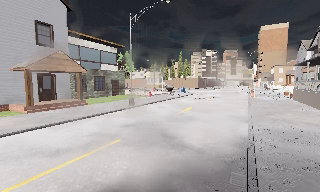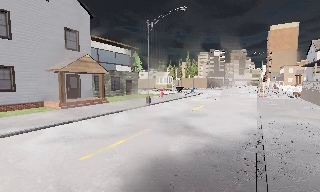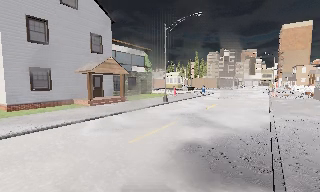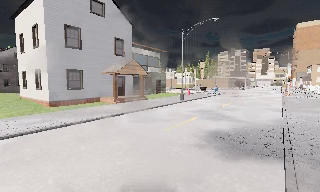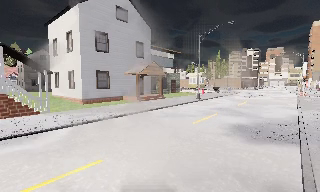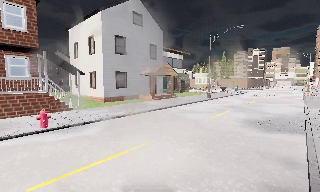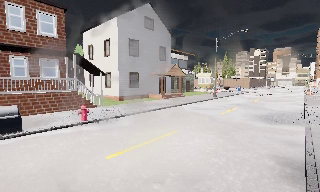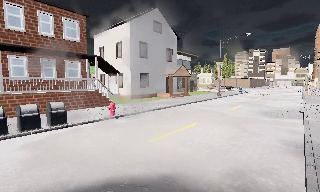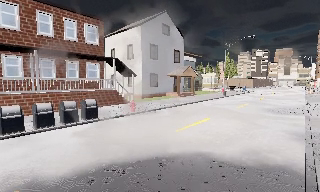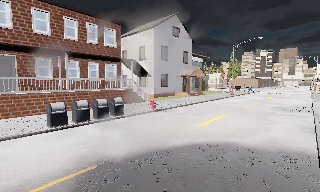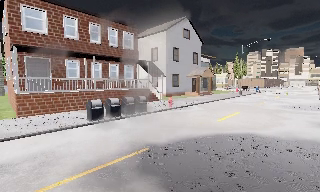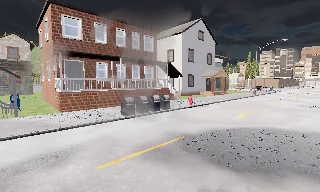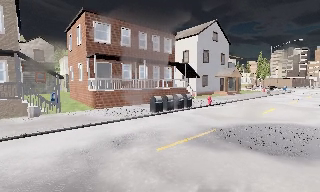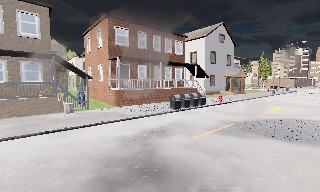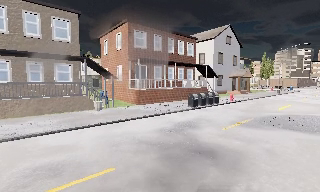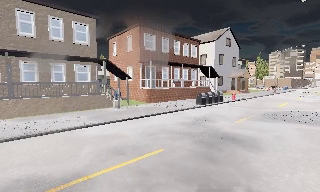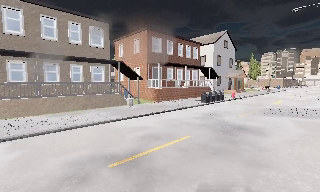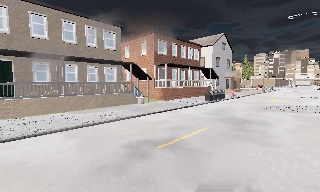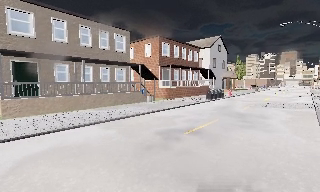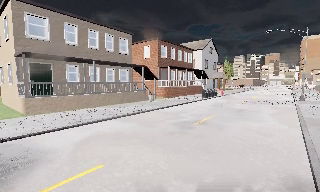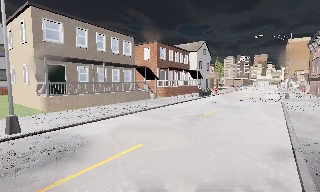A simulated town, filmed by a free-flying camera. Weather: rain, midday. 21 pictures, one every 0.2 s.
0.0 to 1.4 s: The camera pans to its left, which is counterclockwise from overhead, by about 15 degrees. It travels backward and to its left, about 11 m, so what stands in front gets smaller.
1.4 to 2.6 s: The camera travels to its left and backward, about 9 m, so close, fixed things drift to the right.
2.6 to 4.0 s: The camera pans to its right, which is clockwise from overhead, by about 15 degrees. It travels to its left and backward, about 12 m, so close, fixed things drift to the right.
The film runs backward here.
